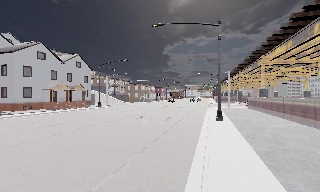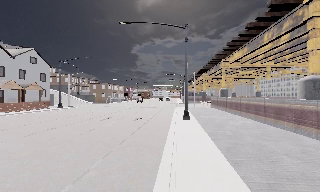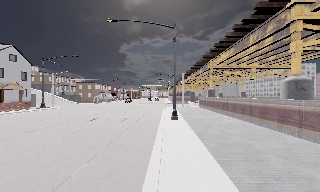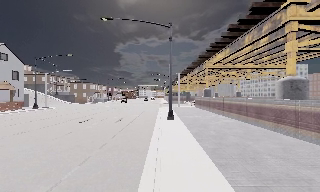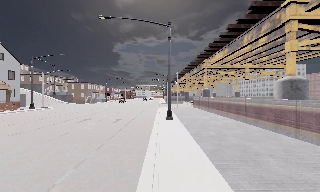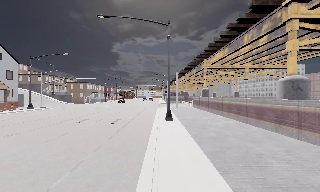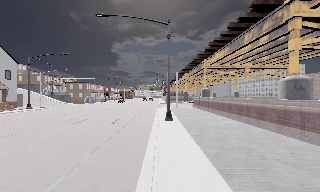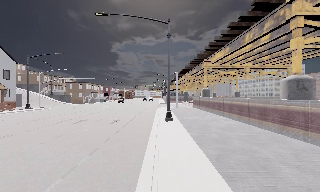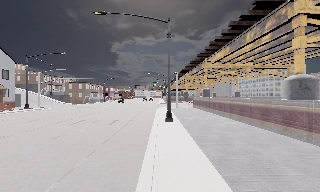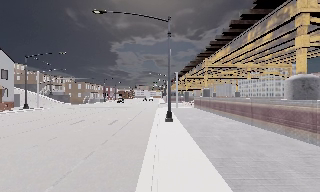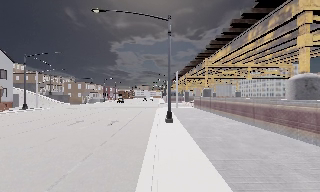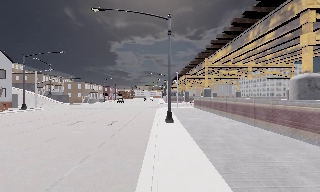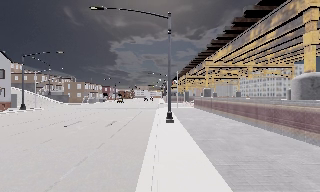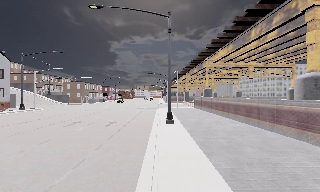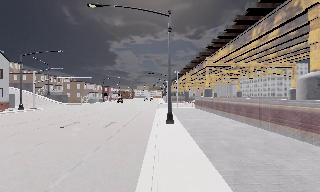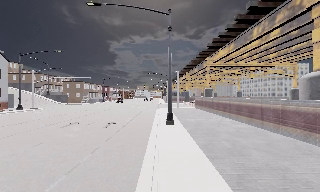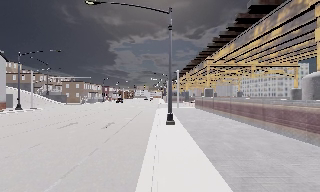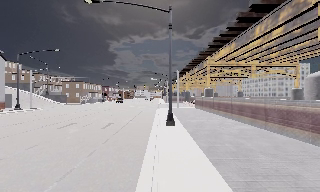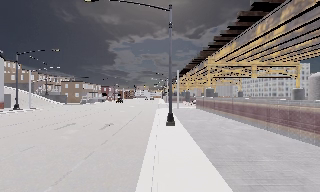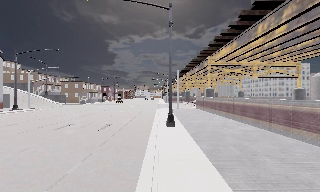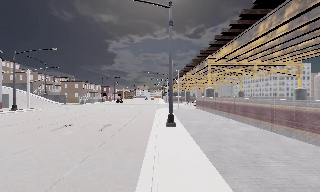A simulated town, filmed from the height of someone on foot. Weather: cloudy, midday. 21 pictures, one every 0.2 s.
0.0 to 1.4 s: The camera swings to its right by about 15 degrees, and the scene slides to the left. It travels forward, about 1.5 m, so what stands in front looms larger.
1.4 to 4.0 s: The camera travels forward, about 3 m, so what stands in front looms larger.
The film runs forward here.
